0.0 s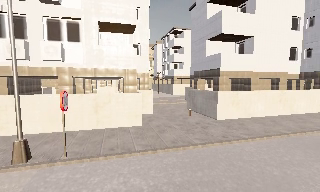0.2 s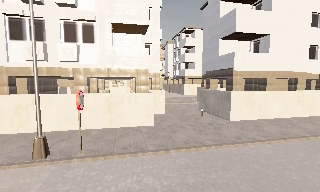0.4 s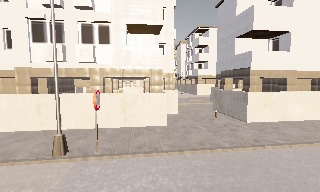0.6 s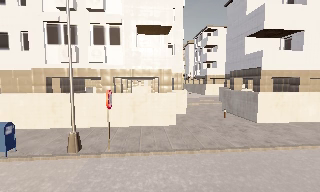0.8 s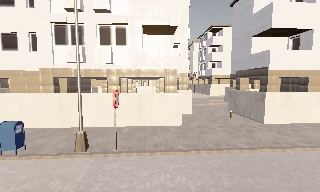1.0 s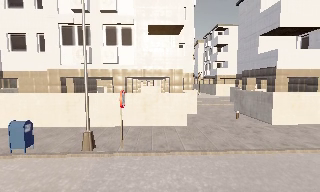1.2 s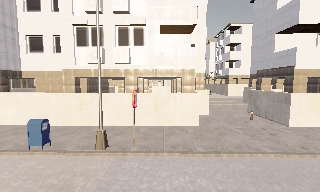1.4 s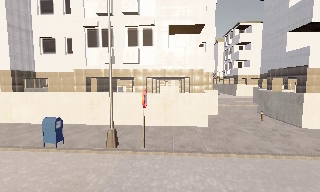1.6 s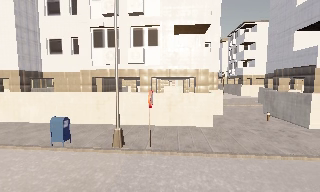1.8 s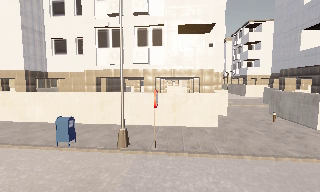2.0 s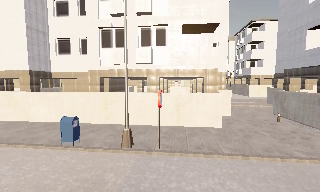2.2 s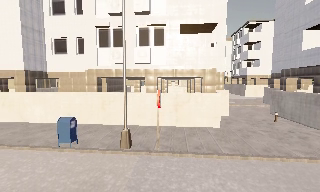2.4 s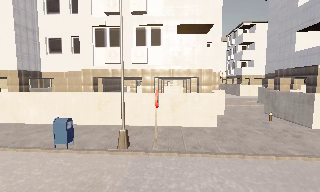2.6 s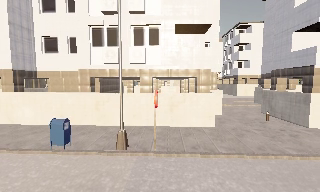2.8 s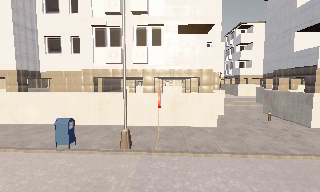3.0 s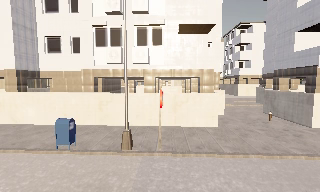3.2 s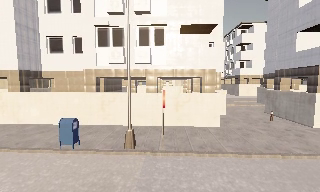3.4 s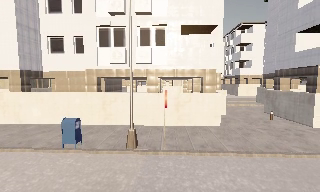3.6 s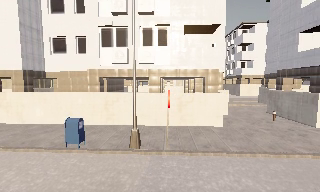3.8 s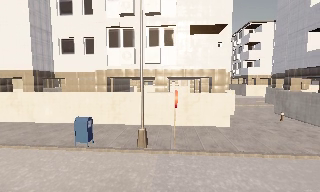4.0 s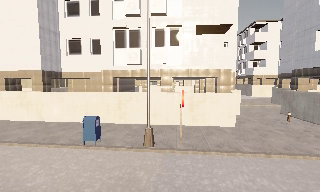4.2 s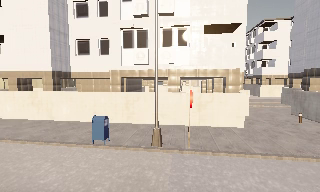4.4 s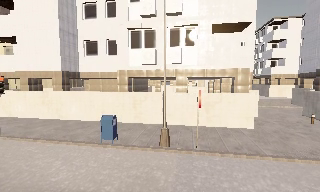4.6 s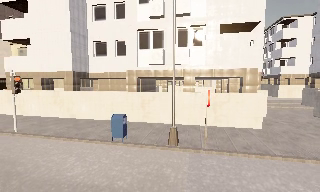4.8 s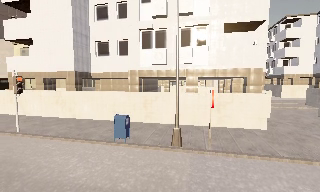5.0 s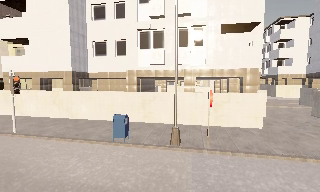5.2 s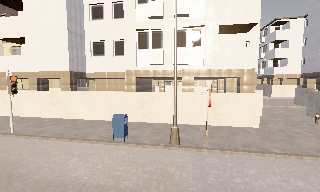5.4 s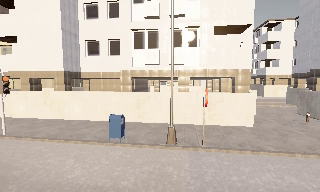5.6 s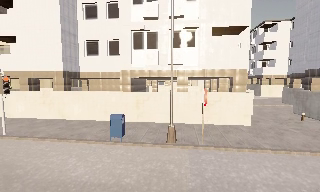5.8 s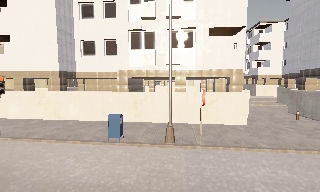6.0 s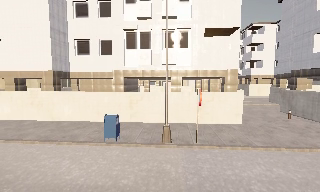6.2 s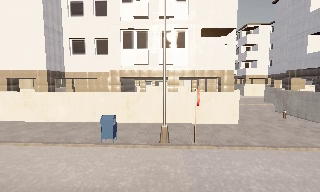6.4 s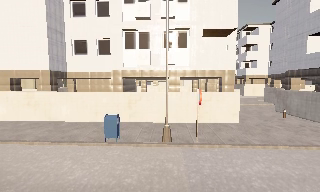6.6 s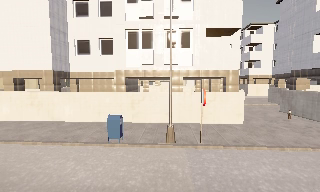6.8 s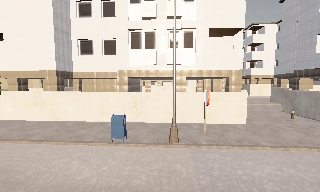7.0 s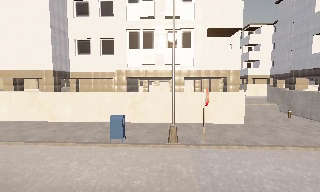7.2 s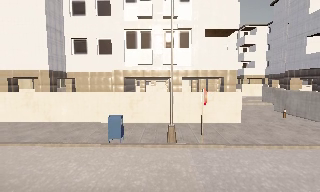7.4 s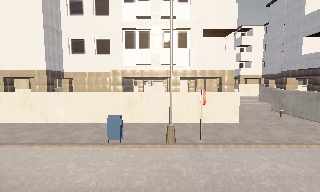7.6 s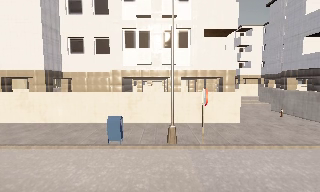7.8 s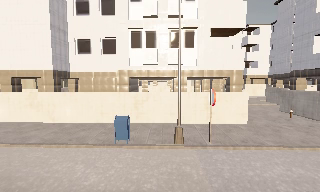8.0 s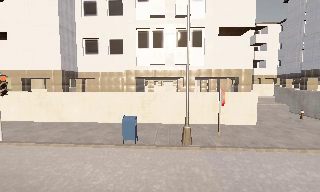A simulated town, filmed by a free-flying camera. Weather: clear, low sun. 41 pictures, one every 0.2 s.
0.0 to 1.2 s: The scene slides to the right, as the camera pans about 15 degrees to its left. It travels to its left, about 0.5 m, so close, fixed things drift to the right.
1.2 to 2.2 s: The camera shifts only a little, or ends up much as it began.
2.2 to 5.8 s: The camera travels to its left, about 2 m, so close, fixed things drift to the right.
5.8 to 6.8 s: The camera shifts only a little, or ends up much as it began.
6.8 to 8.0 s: The camera travels to its left, about 0.5 m, so close, fixed things drift to the right.
The film runs backward here.
